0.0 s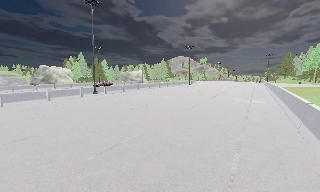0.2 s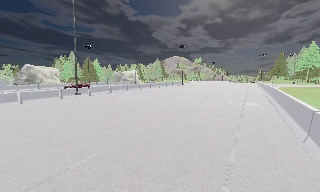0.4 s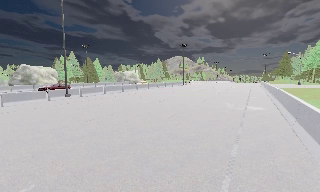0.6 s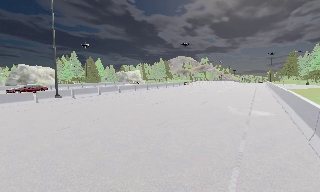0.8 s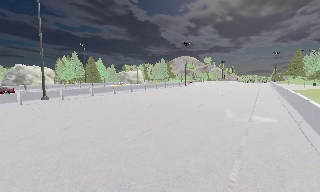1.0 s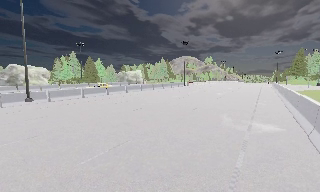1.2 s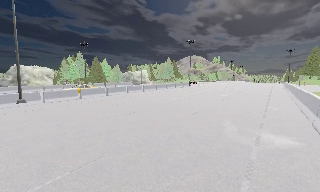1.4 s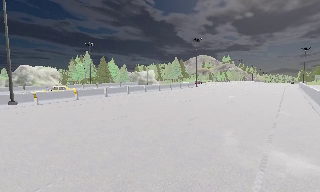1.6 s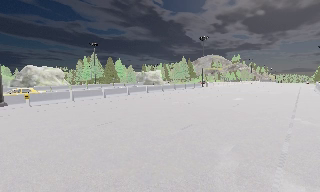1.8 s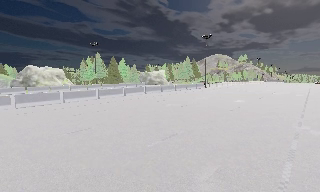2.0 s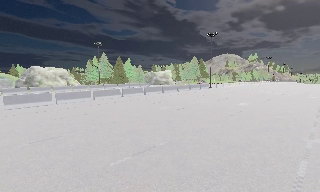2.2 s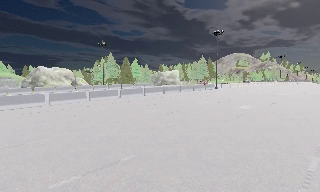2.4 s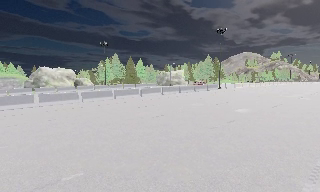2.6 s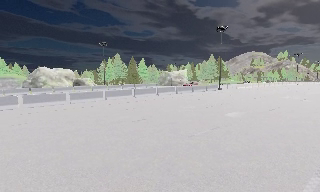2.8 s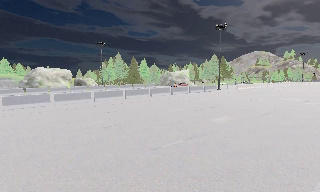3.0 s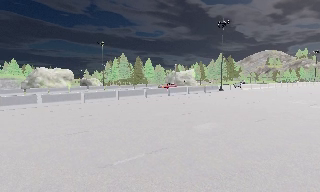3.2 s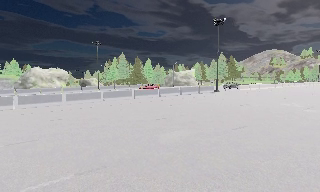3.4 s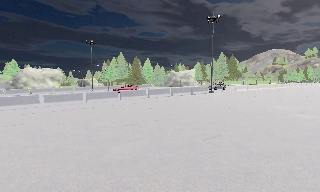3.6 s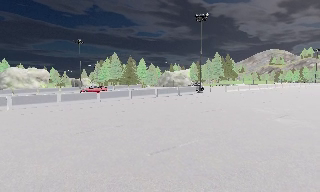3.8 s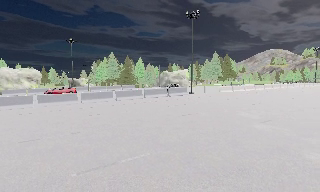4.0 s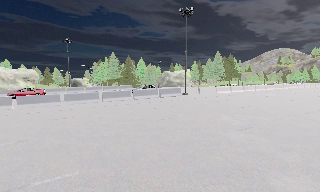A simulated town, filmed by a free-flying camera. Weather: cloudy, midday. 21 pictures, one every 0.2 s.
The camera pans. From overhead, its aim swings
counterclockwise.
0.0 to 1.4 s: The camera travels forward and to its right, about 11 m, so what stands in front looms larger.
1.4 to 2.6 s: The camera pans to its left, which is counterclockwise from overhead, by about 15 degrees. It travels to its right and forward, about 9 m, so close, fixed things drift to the left.
2.6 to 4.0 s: The camera travels to its right and forward, about 14 m, so close, fixed things drift to the left.
The film runs forward here.
